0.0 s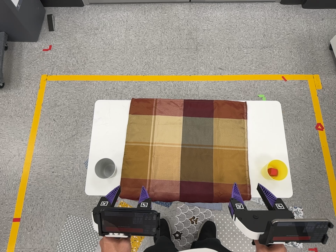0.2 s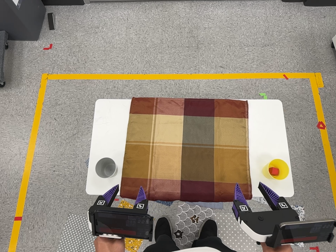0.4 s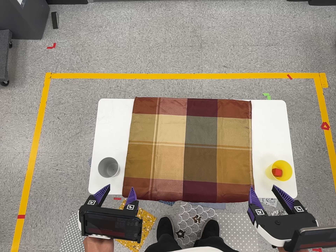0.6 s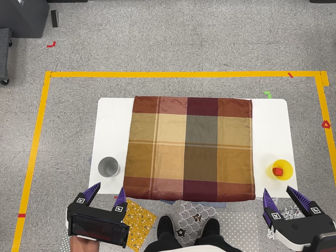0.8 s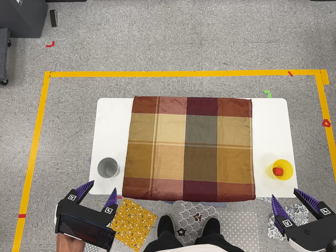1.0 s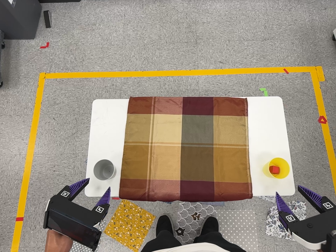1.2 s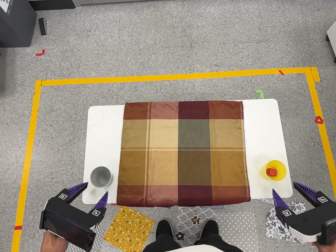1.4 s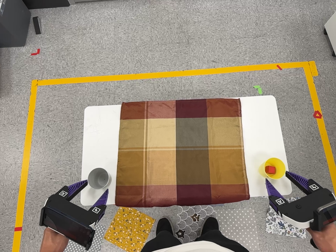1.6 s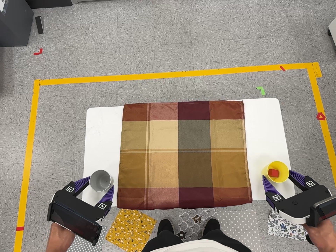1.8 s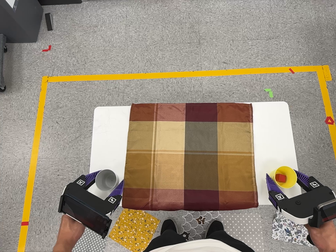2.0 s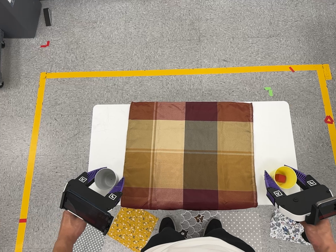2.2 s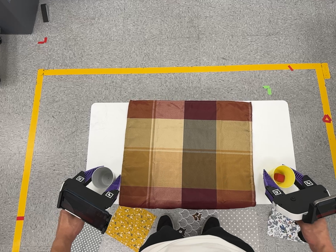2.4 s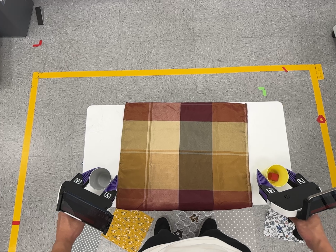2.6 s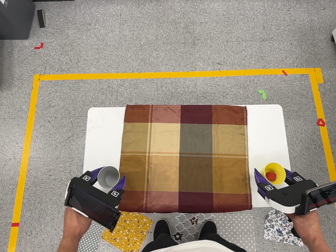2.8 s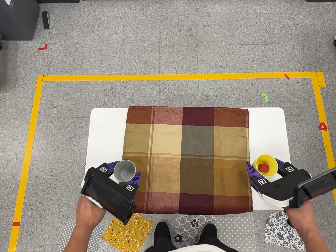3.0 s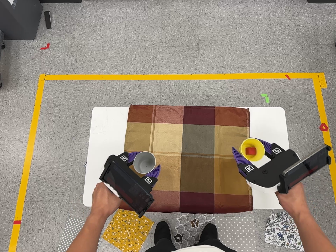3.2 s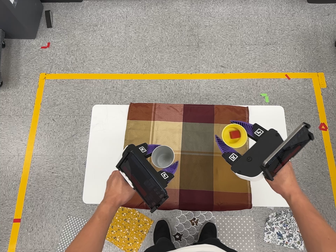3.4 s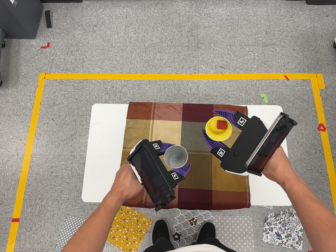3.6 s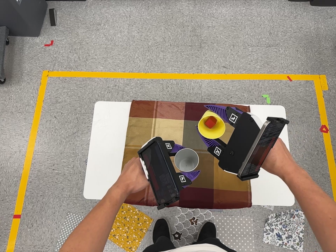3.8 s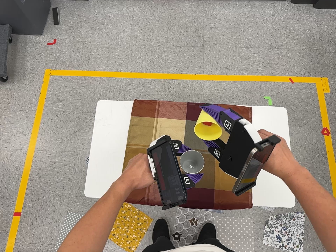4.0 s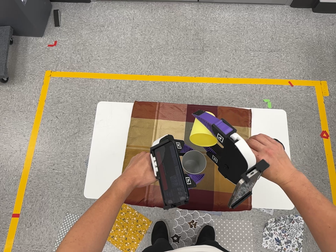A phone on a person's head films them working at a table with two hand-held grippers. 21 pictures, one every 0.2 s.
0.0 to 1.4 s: The camera travels toward the top of its view, about 6 cm, so close, fixed things drift downward.
1.4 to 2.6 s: The camera shifts only a little, or ends up much as it began.
2.6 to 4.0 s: The camera travels toward the bottom of its view, about 5 cm, so close, fixed things drift upward.
The film runs forward here.
